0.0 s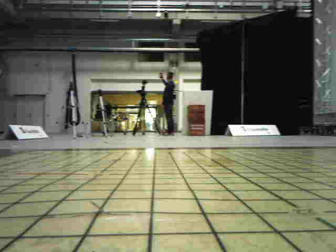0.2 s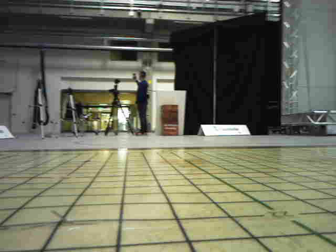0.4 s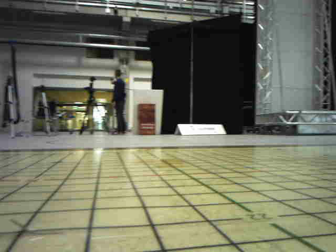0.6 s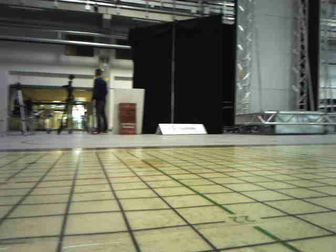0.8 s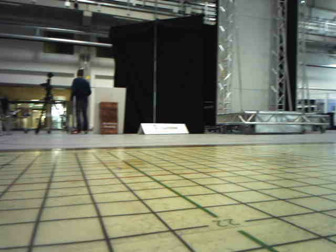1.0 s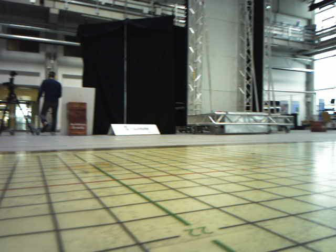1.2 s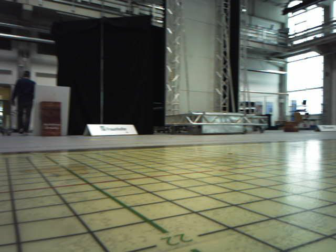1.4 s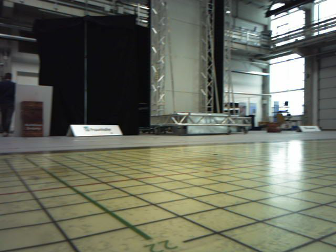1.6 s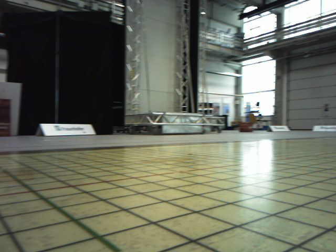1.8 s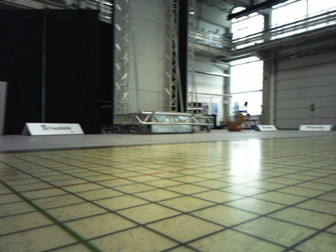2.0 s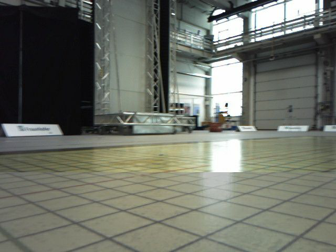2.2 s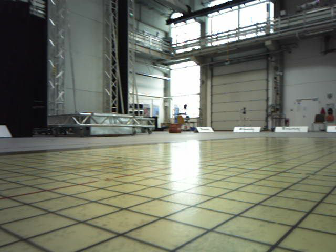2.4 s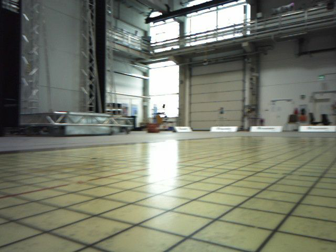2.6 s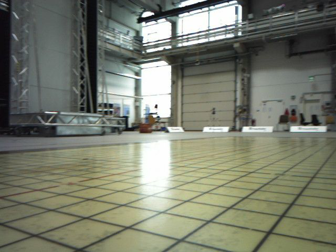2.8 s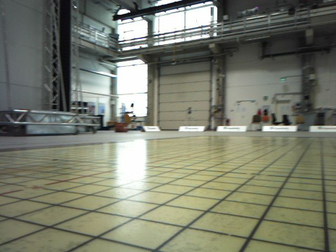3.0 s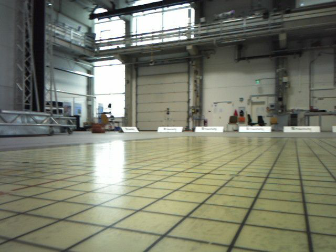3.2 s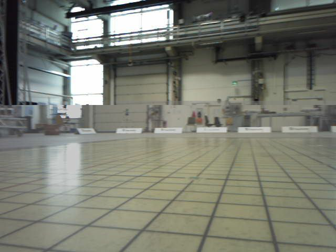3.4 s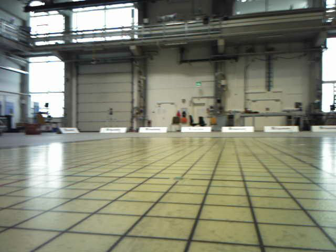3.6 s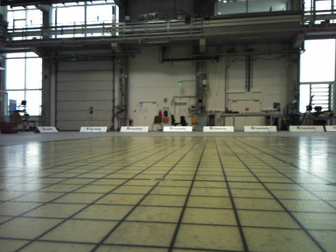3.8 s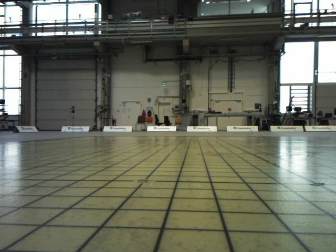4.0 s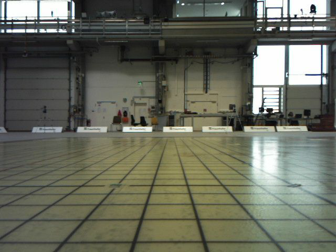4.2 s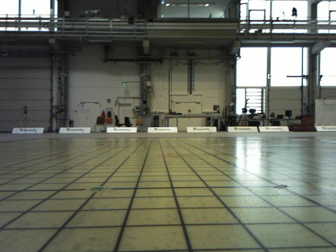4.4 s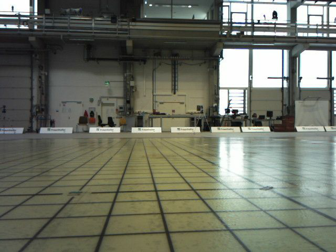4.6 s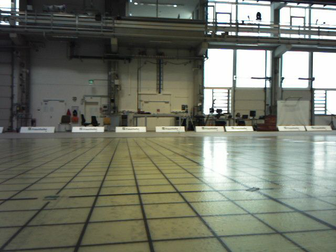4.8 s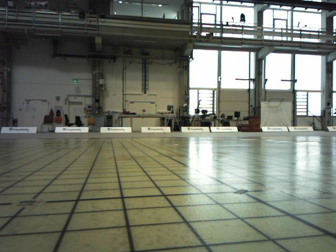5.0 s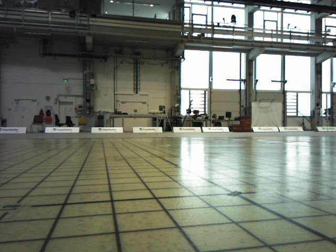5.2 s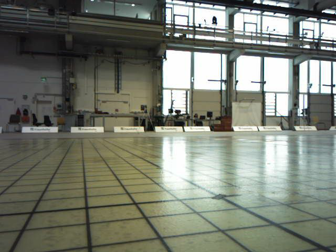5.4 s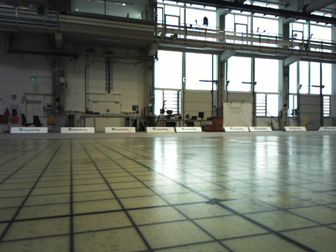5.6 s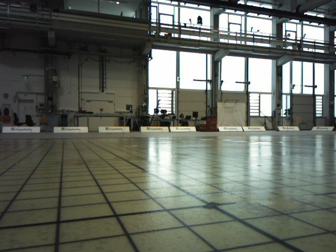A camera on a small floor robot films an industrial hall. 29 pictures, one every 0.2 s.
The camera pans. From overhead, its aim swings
clockwise.
The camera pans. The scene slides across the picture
to the left.
0.0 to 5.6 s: The camera swings to its right by about 105 degrees, and the scene slides to the left. It travels forward, about 1 m.
The film runs forward here.
